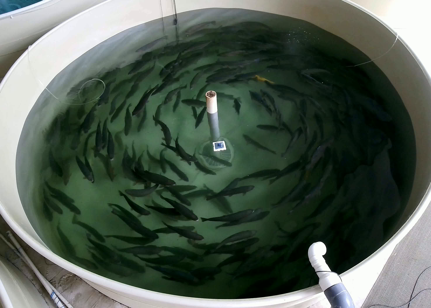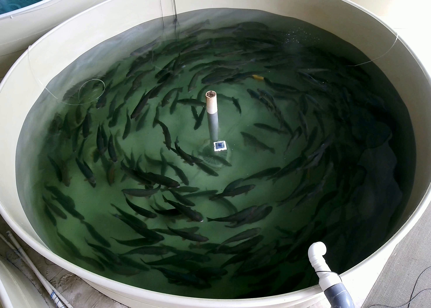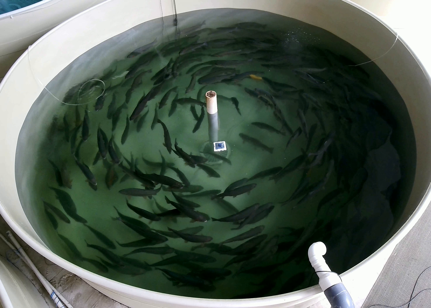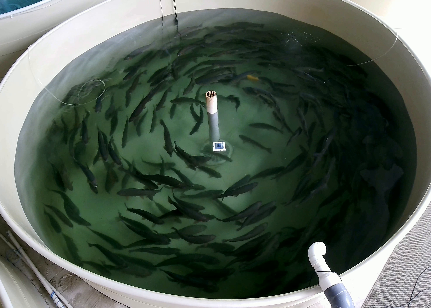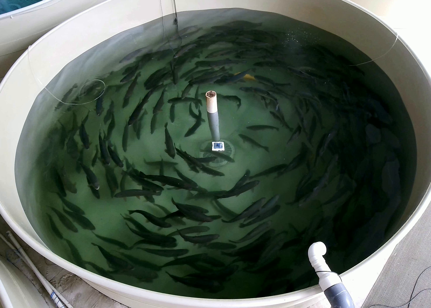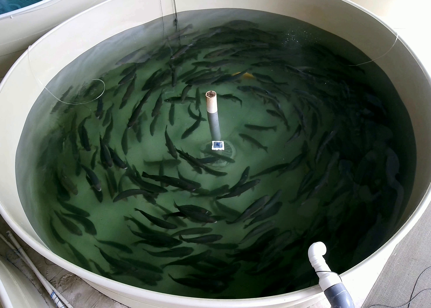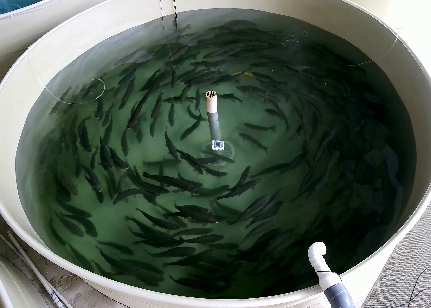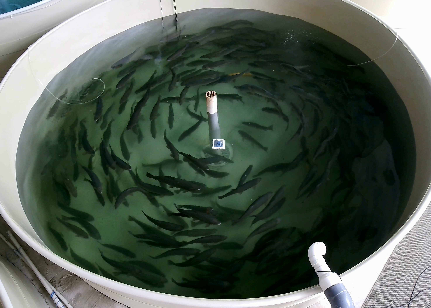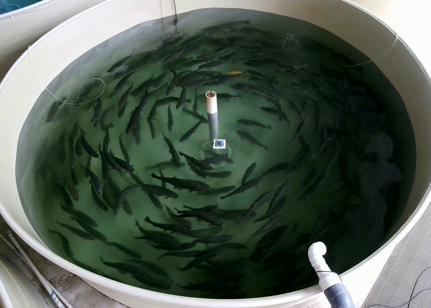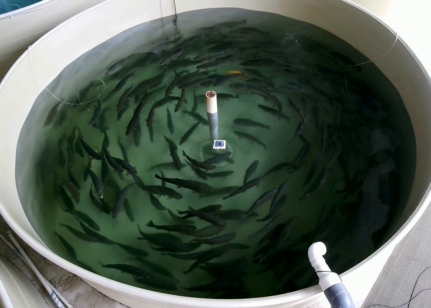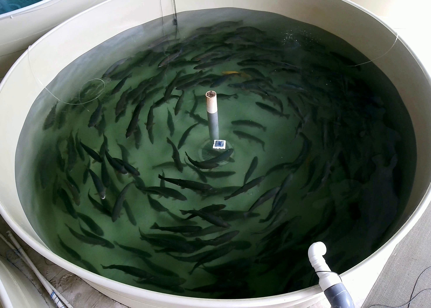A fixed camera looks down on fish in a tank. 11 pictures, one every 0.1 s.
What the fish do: Normal cruising.
